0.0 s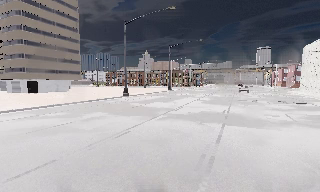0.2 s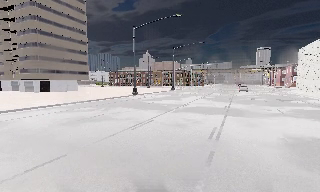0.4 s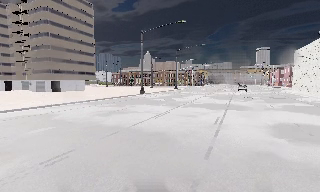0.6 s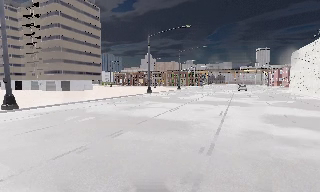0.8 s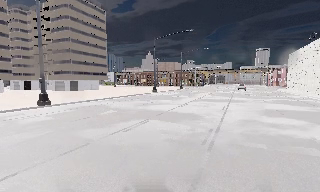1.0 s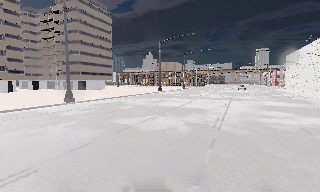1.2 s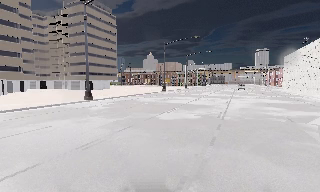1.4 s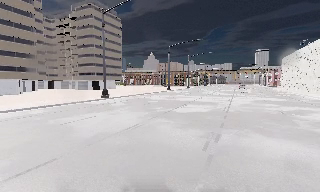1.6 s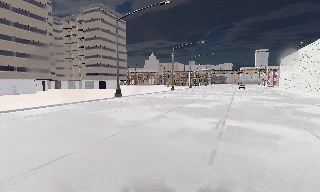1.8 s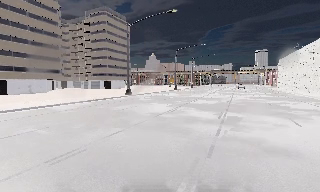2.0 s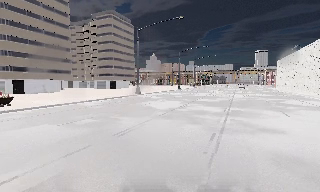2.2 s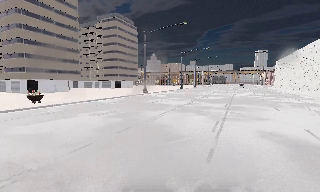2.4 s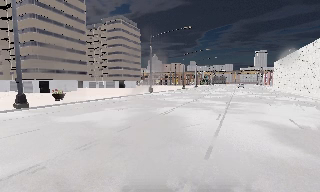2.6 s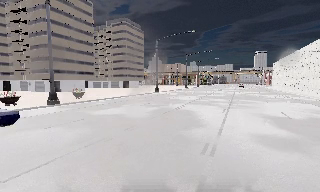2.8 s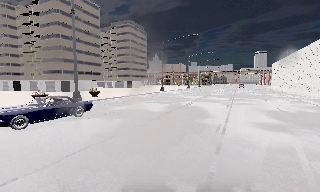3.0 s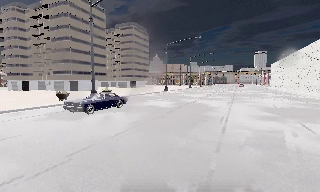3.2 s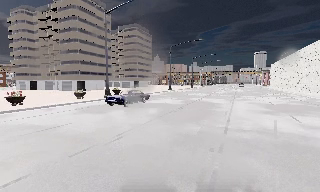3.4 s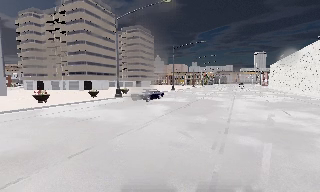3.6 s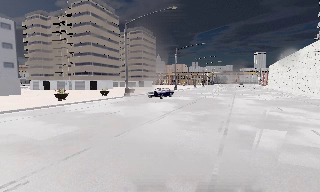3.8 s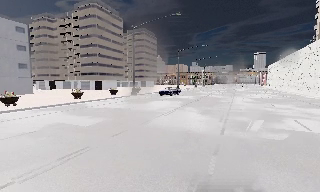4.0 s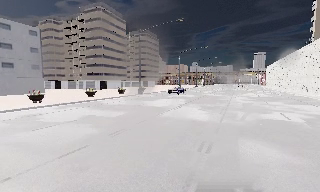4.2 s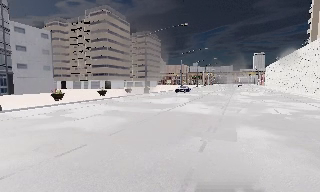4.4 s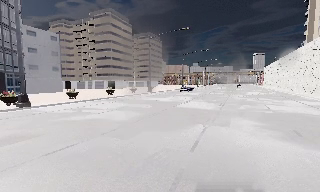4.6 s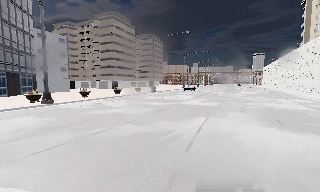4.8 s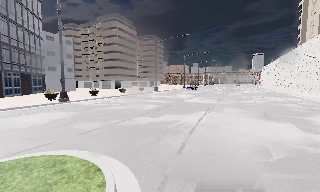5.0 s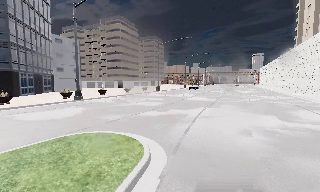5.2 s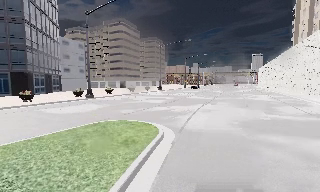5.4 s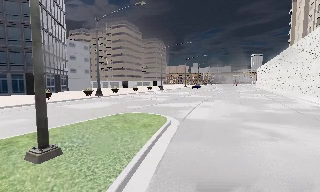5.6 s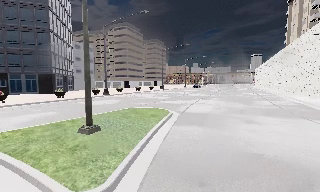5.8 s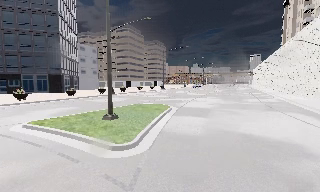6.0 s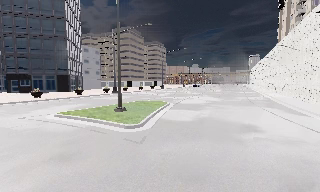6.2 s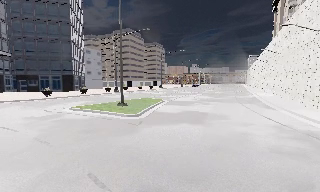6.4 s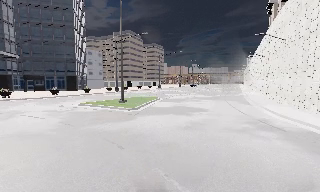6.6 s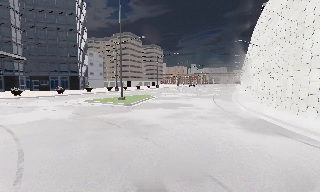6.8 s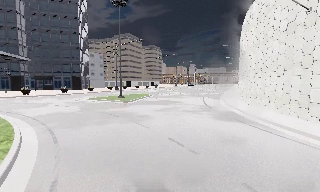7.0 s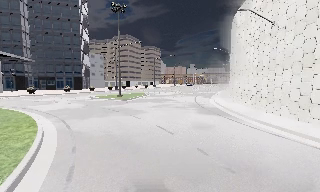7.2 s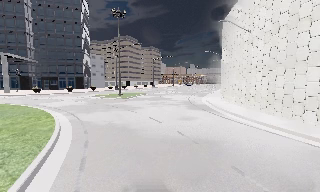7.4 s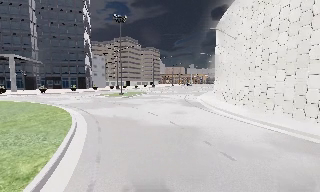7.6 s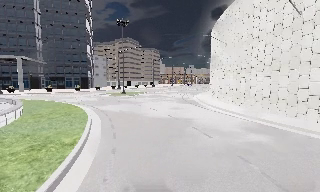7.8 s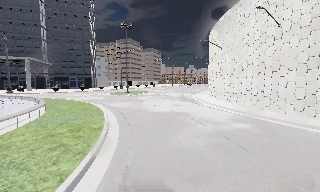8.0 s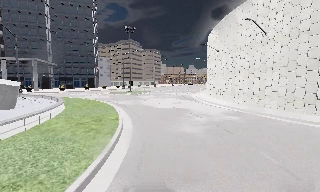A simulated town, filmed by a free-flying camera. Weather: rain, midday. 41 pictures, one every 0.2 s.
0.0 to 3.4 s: The camera travels backward and to its left, about 40 m, so what stands in front gets smaller.
3.4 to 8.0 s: The camera travels backward, about 45 m, so what stands in front gets smaller.
The film runs backward here.
